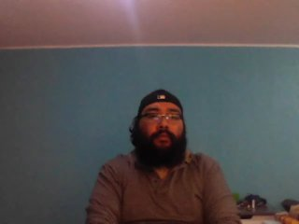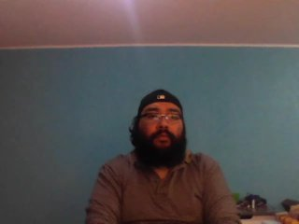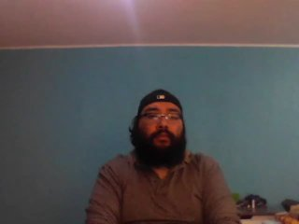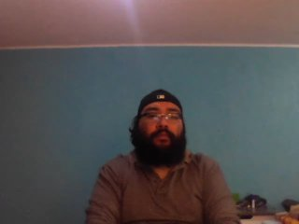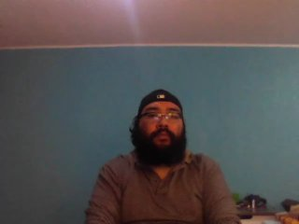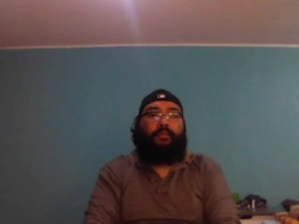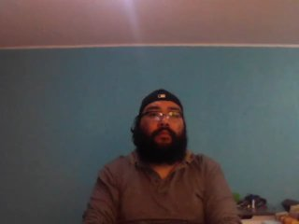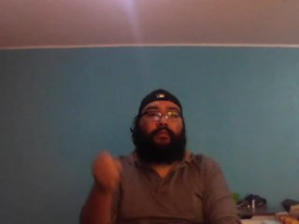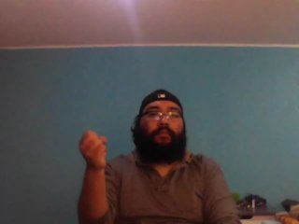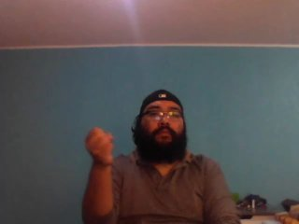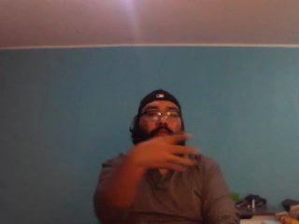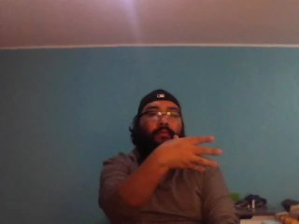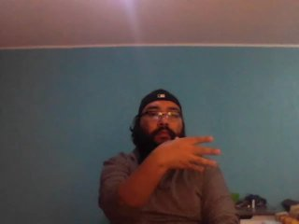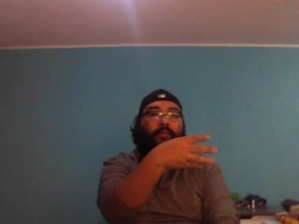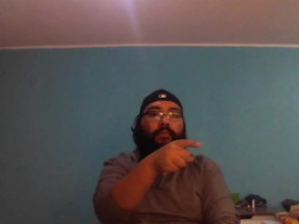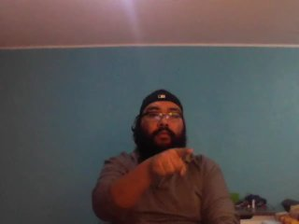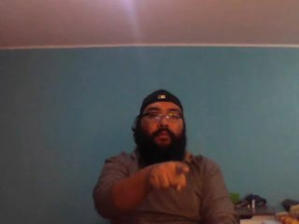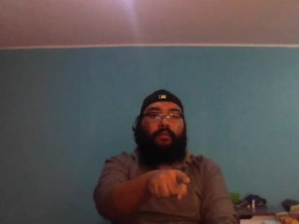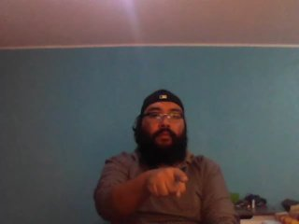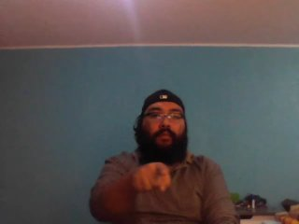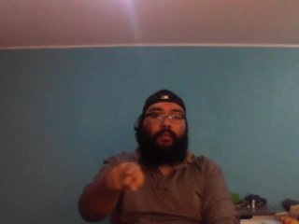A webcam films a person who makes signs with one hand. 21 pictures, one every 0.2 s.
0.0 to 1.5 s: Non-gesture.
1.6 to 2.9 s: On the screen the hand sweeps to the right. The name of the sign: Throw left.
3.0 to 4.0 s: Pointing with one finger.
